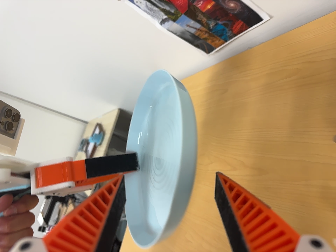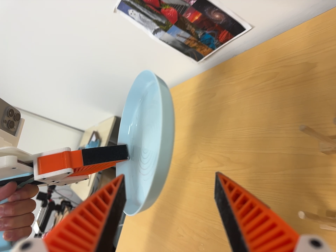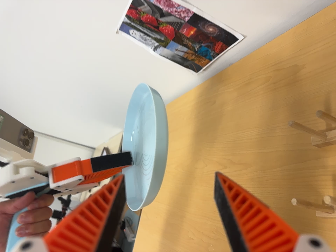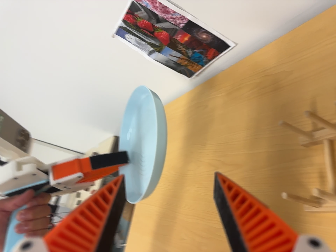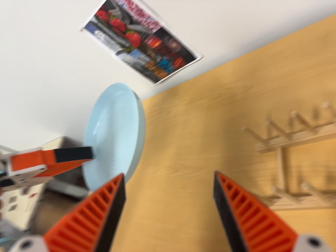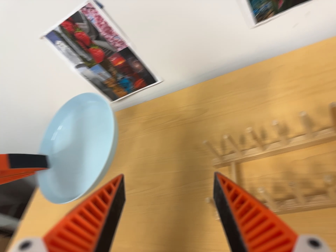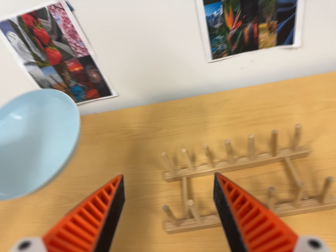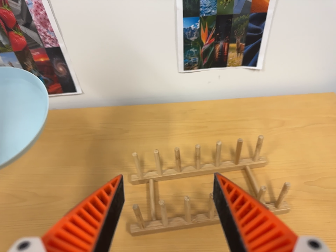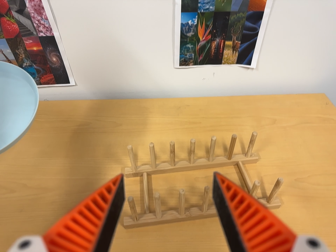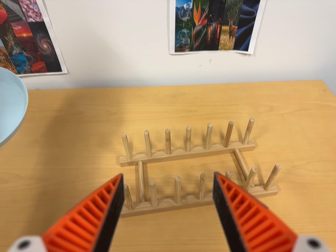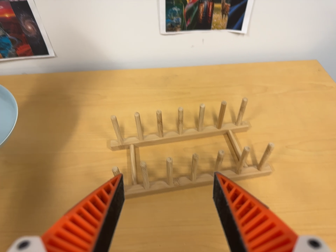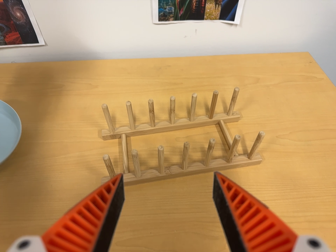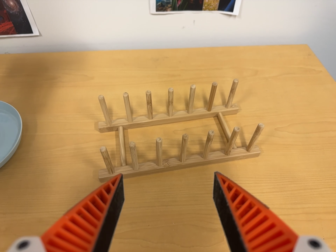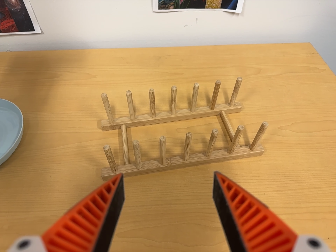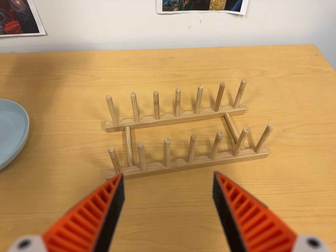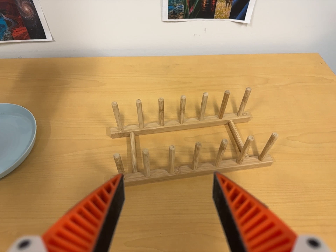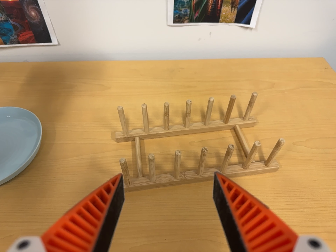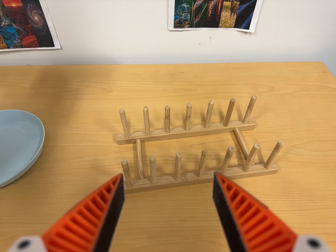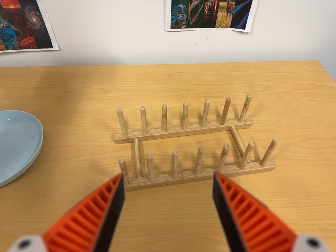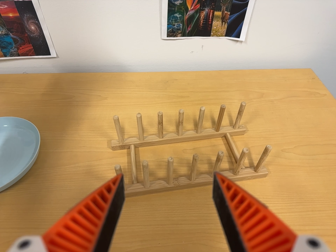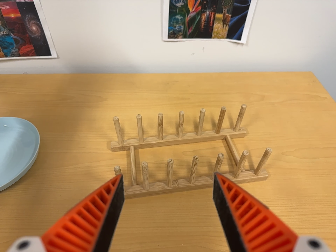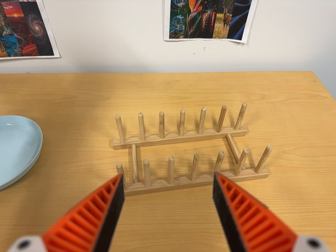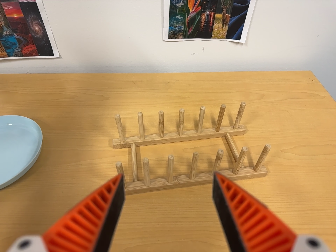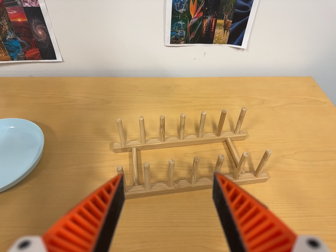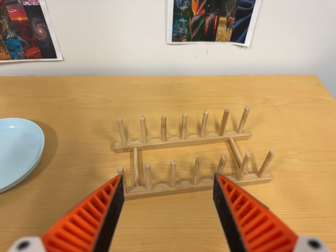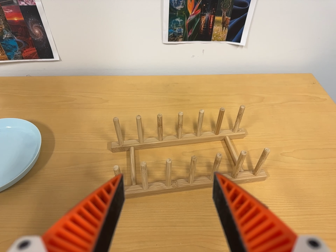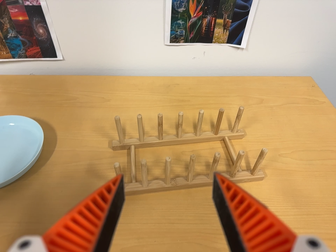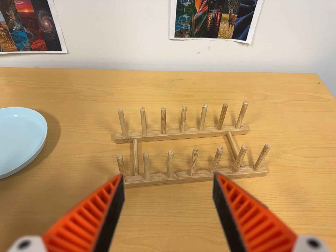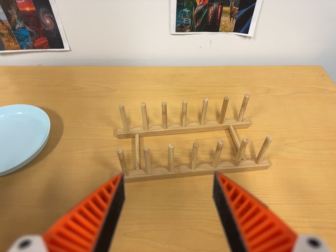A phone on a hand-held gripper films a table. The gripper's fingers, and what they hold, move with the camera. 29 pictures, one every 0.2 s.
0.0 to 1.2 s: The camera swings to its right by about 45 degrees, and the scene slides to the left. It travels toward the bottom of its view, backward and to its left, about 22 cm. Its aim tips toward the top of its view by about 25 degrees. It rolls about its line of sight by about 15 degrees, and the scene rotates clockwise.
1.2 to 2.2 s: The camera pans to its right by about 20 degrees. It travels toward the bottom of its view and to its left, about 7 cm, so close, fixed things drift upward.
2.2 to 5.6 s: The camera shifts only a little, or ends up much as it began.
The film runs backward here.
